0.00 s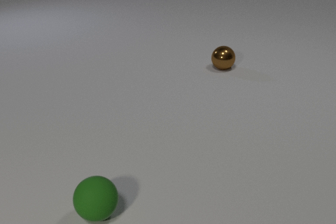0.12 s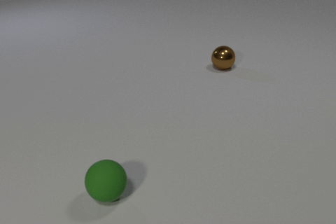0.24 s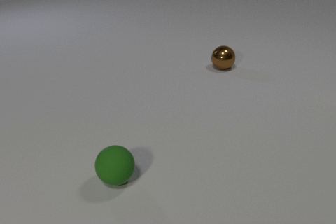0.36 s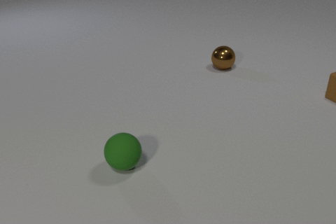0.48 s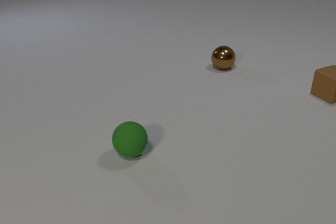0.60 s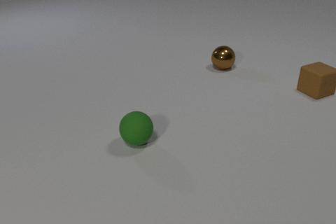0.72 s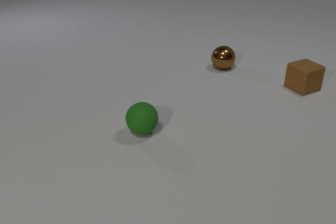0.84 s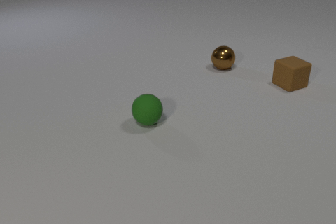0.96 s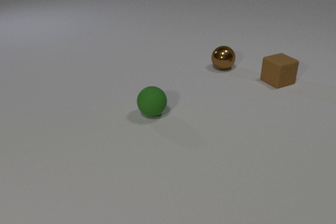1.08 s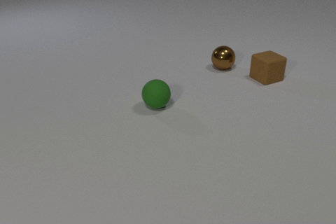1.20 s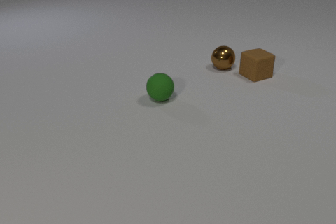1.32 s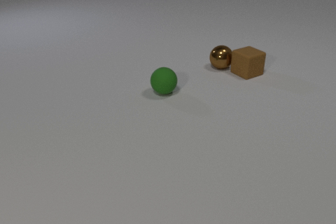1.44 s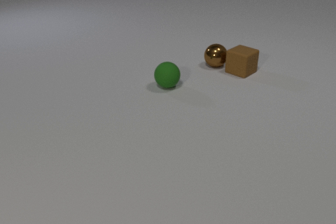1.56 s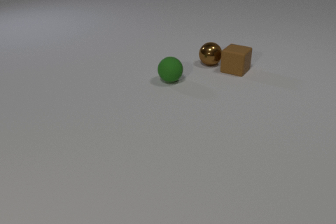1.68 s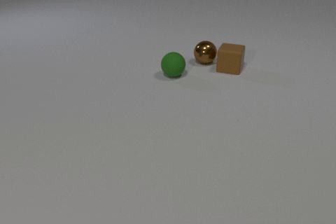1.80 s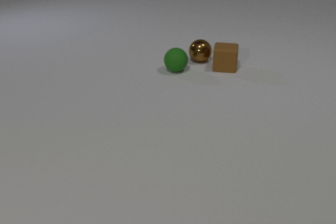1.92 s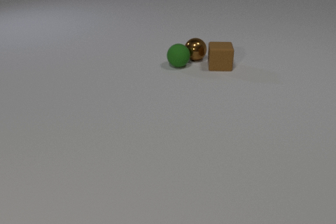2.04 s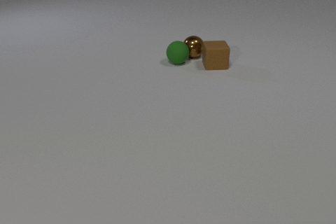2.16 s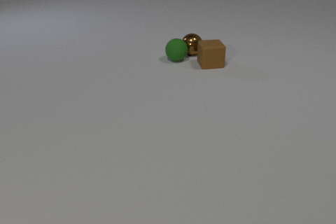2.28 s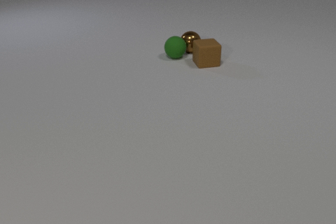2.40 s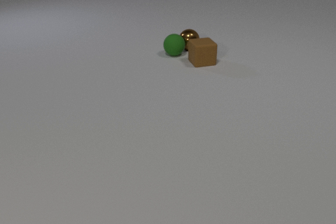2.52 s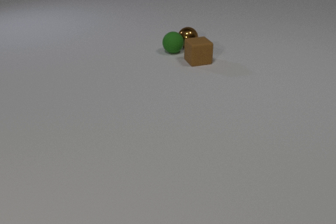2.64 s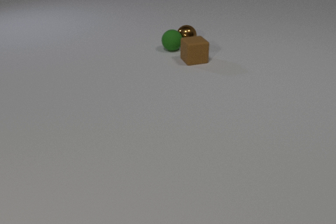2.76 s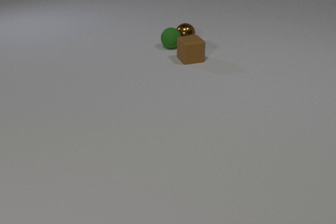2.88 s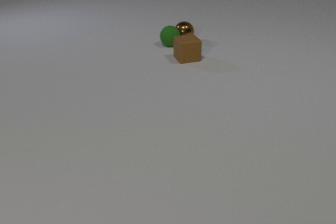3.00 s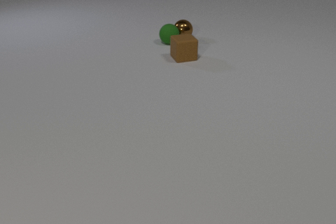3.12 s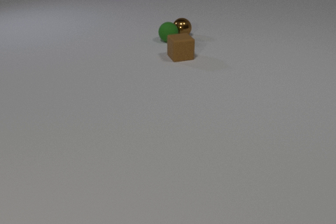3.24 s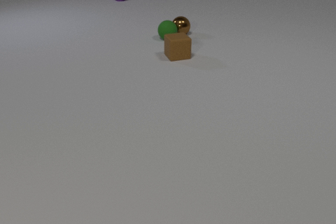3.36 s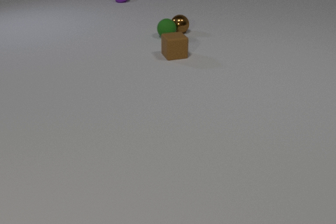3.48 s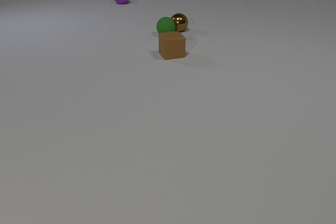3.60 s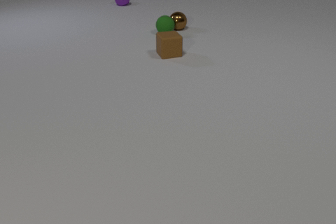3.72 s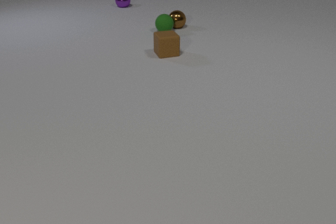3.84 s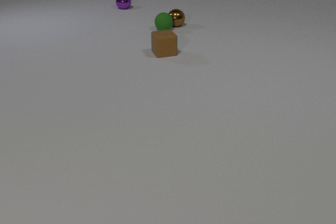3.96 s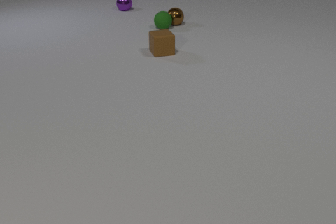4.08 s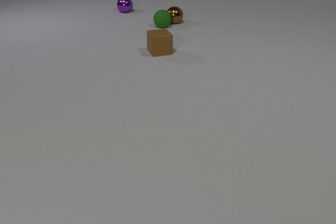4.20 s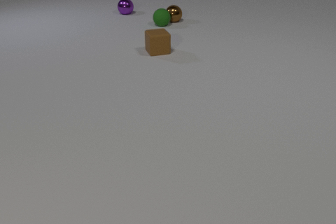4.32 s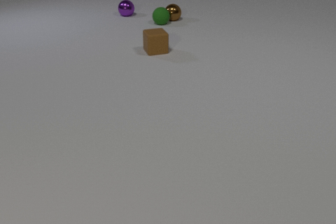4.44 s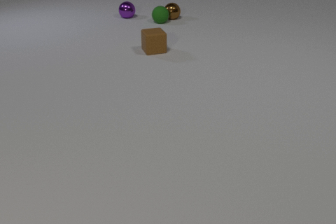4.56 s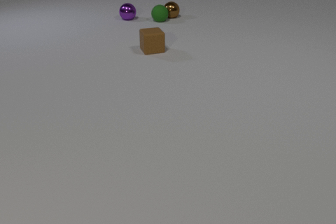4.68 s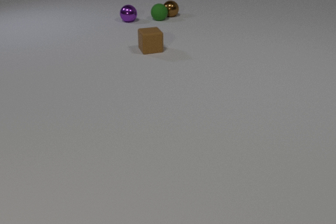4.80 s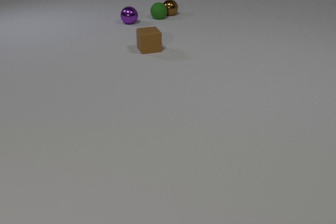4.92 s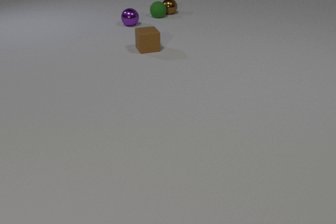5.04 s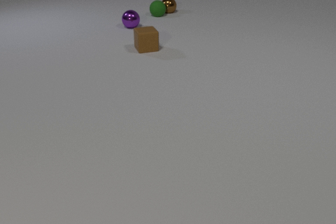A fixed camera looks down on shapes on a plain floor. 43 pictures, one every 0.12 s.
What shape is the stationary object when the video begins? sphere.
What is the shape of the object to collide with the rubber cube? sphere.
How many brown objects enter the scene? 1.
0.00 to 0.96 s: The brown rubber cube comes in at the right edge, slides to the left. The green rubber sphere rolls away from the camera.
0.96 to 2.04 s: The brown rubber cube slides to the left and away from the camera, spins counterclockwise seen from above by about 60 degrees, its near face sliding to the right. The brown metal sphere rolls to the left and away from the camera. The green rubber sphere rolls away from the camera. The brown rubber cube and the brown metal sphere collide. The brown metal sphere and the green rubber sphere collide.
2.04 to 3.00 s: The brown rubber cube slides to the left and away from the camera. The brown metal sphere rolls away from the camera. The green rubber sphere rolls away from the camera.
3.00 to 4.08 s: The brown rubber cube slides to the left and away from the camera. The brown metal sphere rolls away from the camera. The purple metal sphere comes in at the top edge, rolls toward the camera. The green rubber sphere rolls away from the camera.
4.08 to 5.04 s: The brown rubber cube slides to the left and away from the camera. The brown metal sphere rolls away from the camera. The purple metal sphere rolls toward the camera. The green rubber sphere rolls away from the camera.
